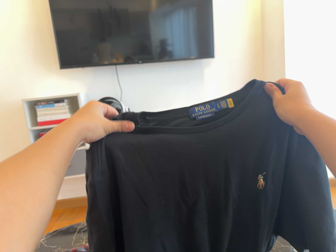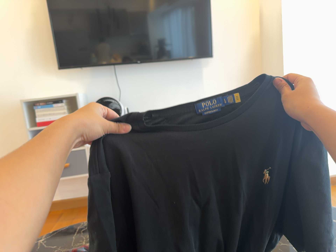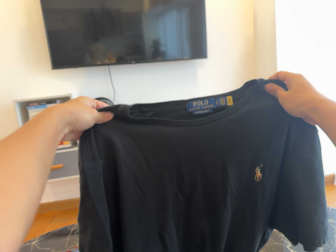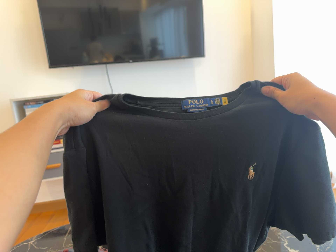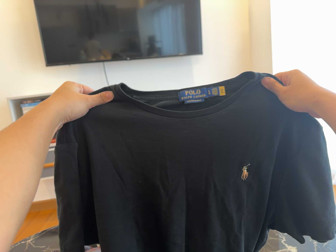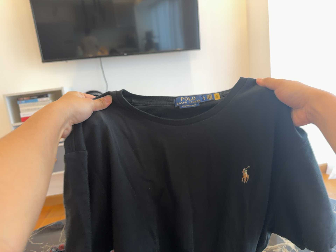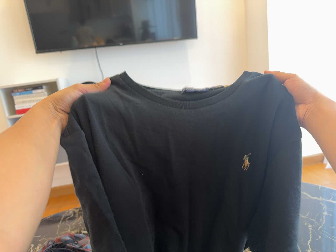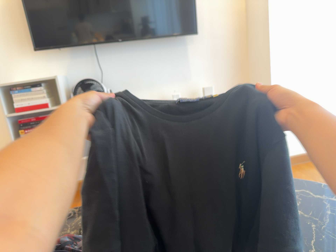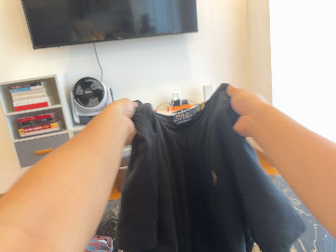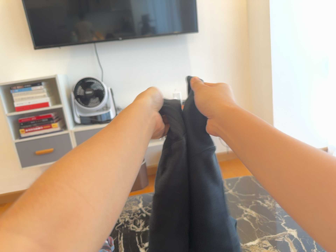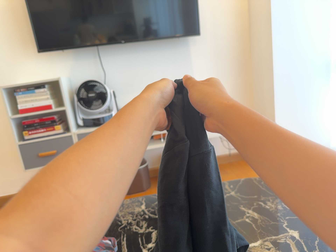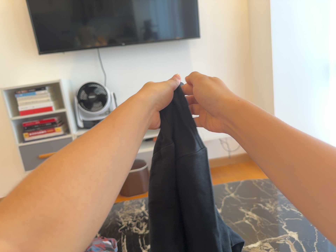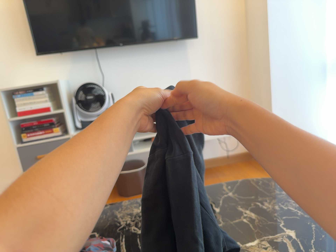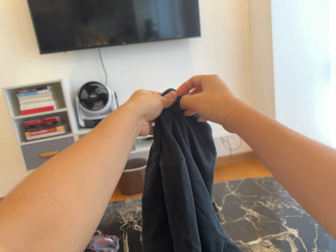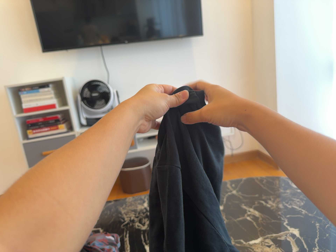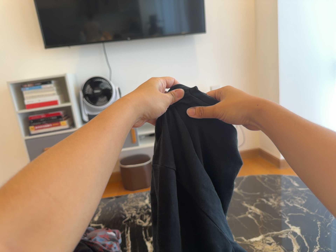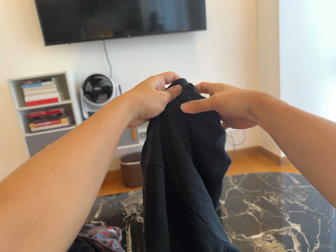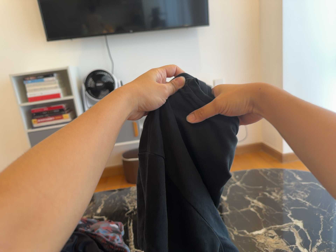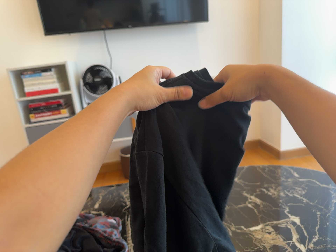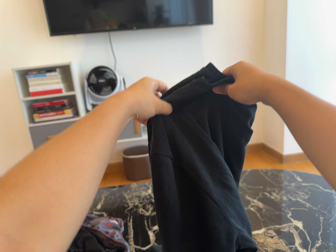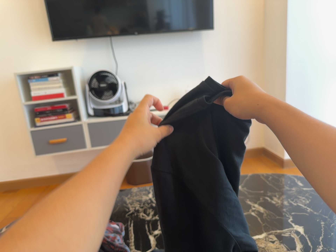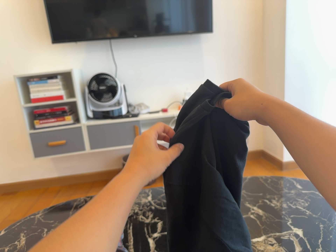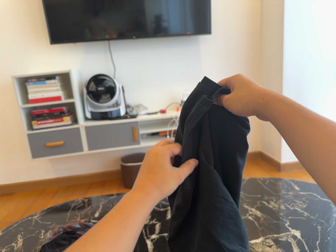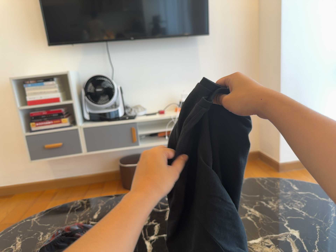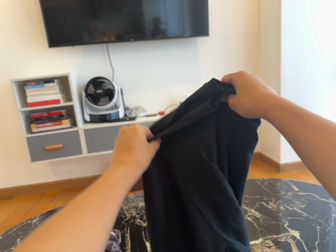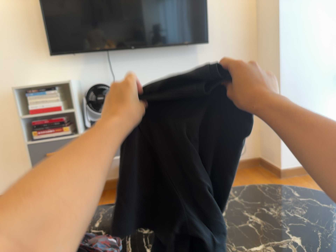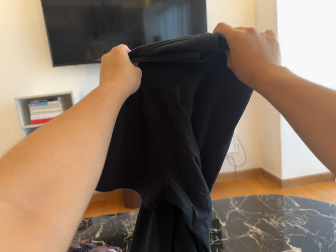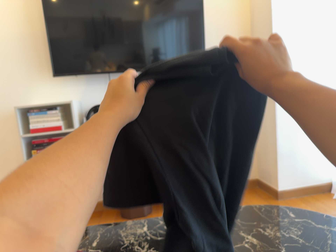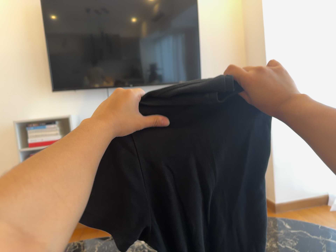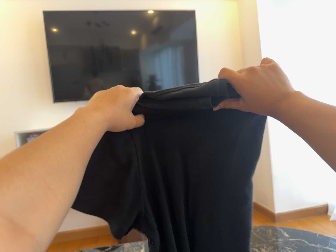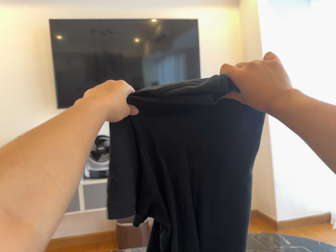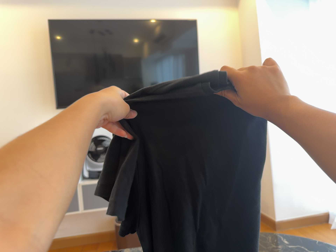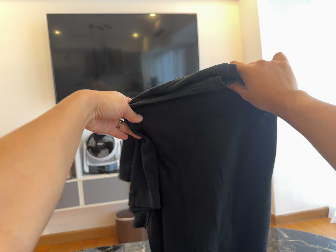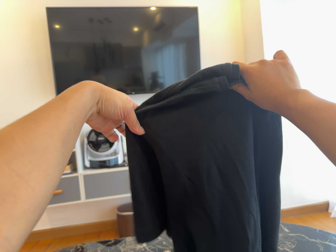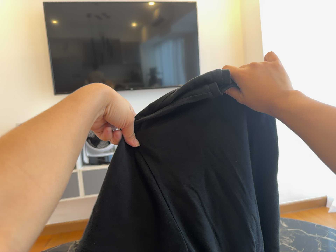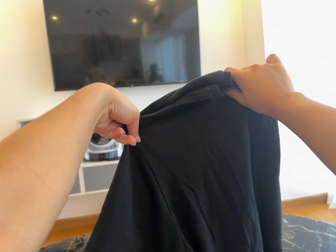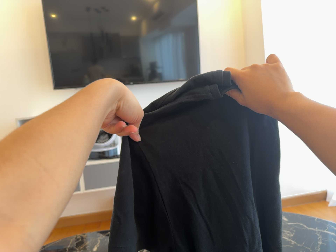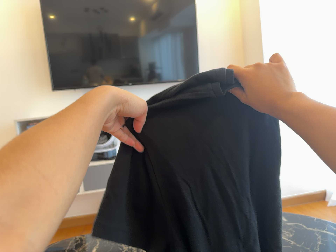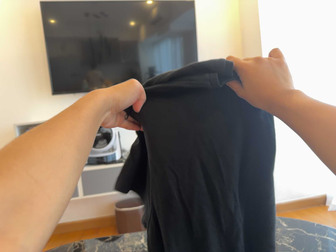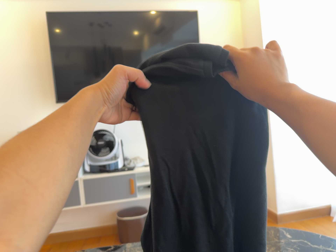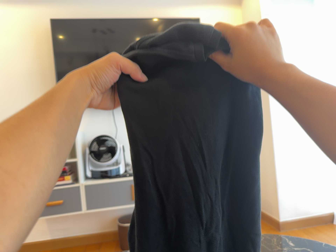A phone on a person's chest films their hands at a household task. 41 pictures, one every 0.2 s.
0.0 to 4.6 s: The camera shifts only a little, or ends up much as it began.
4.6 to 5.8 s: The camera travels backward, about 9 cm, so what stands in front gets smaller. Its aim tips toward the top of its view by about 10 degrees, and the scene shifts downward.
5.8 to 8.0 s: The camera shifts only a little, or ends up much as it began.
The film runs forward here.
